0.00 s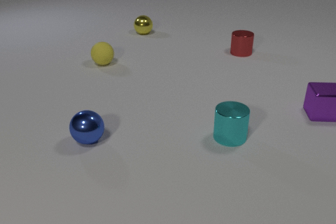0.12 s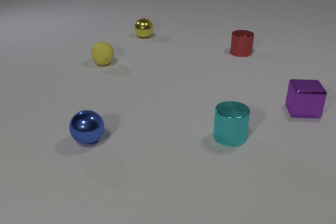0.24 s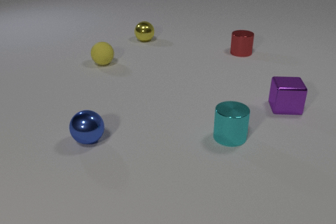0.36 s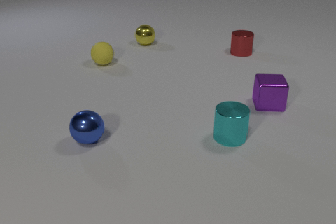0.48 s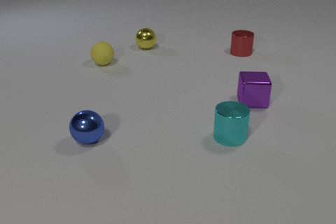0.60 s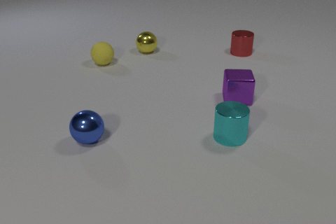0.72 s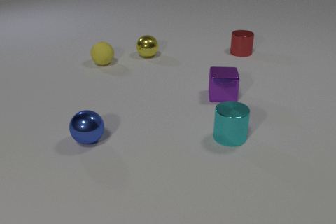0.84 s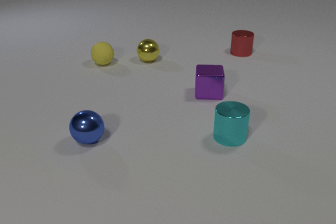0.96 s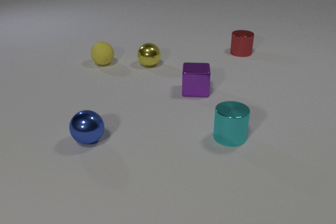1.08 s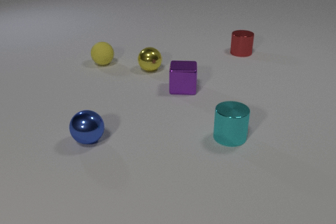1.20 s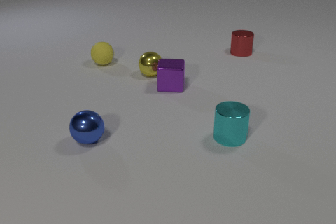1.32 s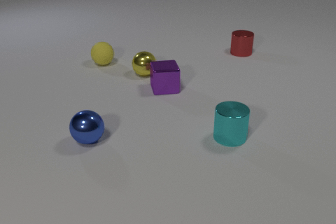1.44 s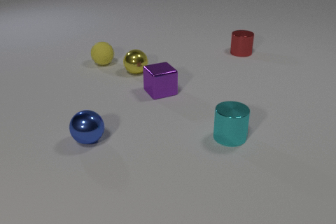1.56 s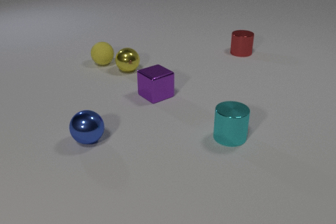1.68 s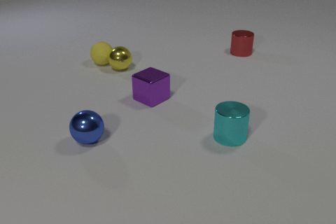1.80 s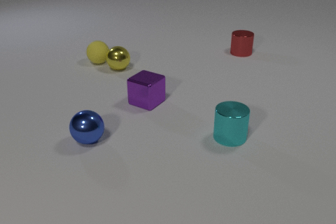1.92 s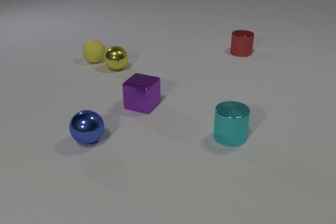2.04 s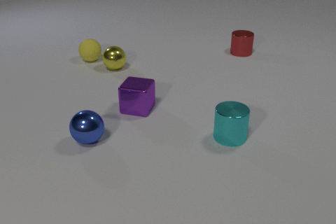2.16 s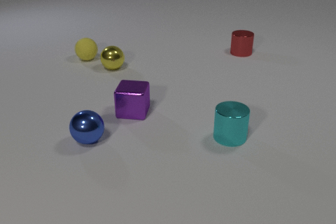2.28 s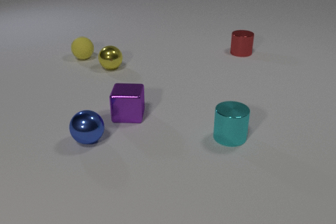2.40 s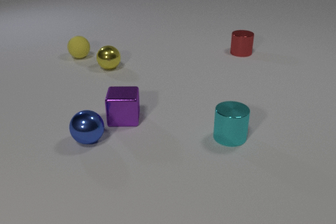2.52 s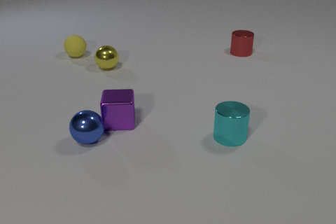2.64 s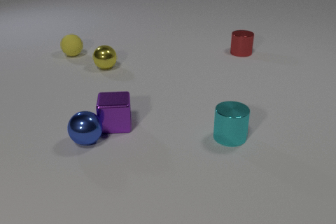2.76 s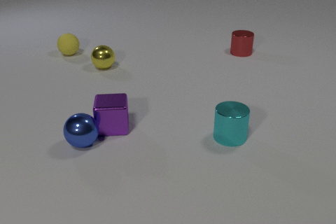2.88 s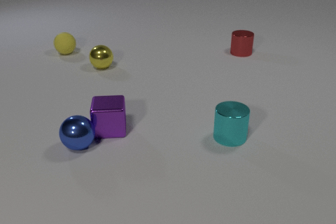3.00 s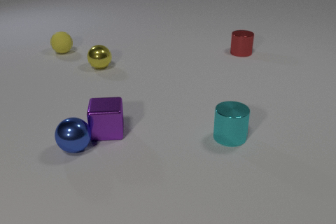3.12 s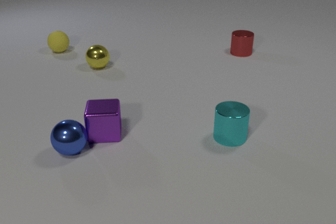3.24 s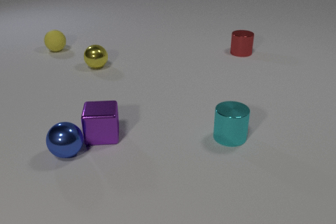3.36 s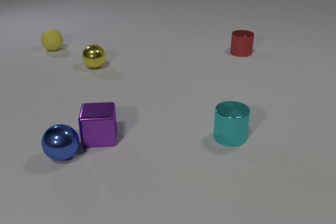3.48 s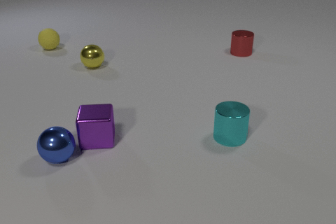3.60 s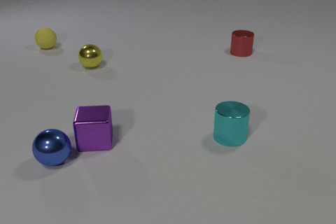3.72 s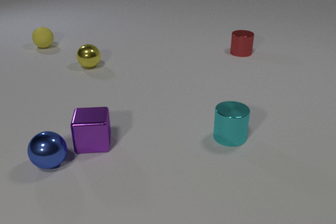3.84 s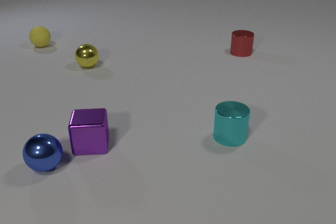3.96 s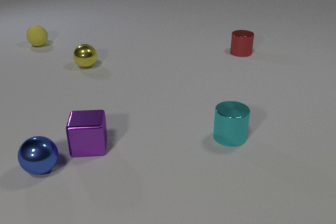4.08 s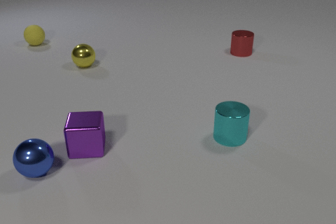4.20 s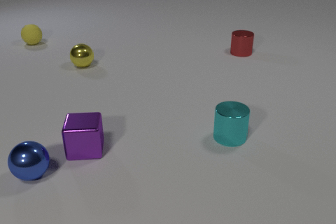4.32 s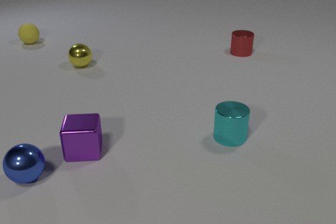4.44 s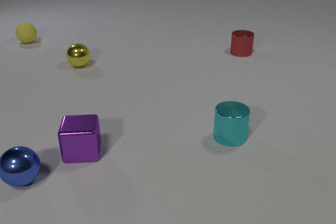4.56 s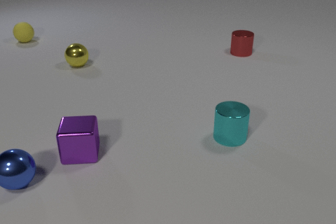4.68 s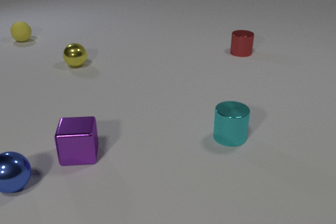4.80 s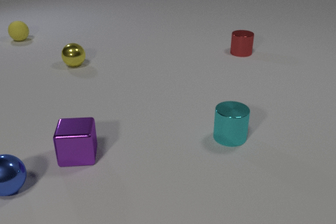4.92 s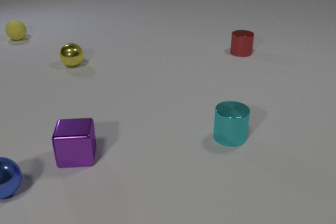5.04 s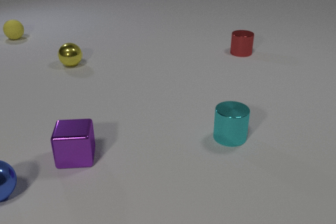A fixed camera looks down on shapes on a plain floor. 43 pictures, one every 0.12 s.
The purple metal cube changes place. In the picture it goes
to the left.
The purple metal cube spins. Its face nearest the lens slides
to the right.
0.00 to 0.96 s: The yellow metal sphere rolls toward the camera. The purple metal cube slides to the left.
0.96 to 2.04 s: The yellow metal sphere rolls to the left. The purple metal cube slides to the left and toward the camera, spins so that its near face slides to the right, counterclockwise seen from above. The yellow rubber sphere rolls to the left and away from the camera. The yellow metal sphere and the purple metal cube collide. The yellow metal sphere and the yellow rubber sphere collide.
2.04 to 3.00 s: The yellow metal sphere rolls to the left. The purple metal cube slides toward the camera and to the left, spins counterclockwise seen from above by about 15 degrees, its near face sliding to the right. The yellow rubber sphere rolls away from the camera and to the left. The blue metal sphere rolls to the left and toward the camera. The purple metal cube and the blue metal sphere collide.
3.00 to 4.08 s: The yellow metal sphere rolls to the left. The purple metal cube slides toward the camera and to the left. The yellow rubber sphere rolls away from the camera and to the left. The blue metal sphere rolls to the left and toward the camera.
4.08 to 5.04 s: The yellow metal sphere rolls to the left and away from the camera. The purple metal cube slides toward the camera and to the left. The yellow rubber sphere rolls away from the camera and to the left. The blue metal sphere rolls to the left and toward the camera.
How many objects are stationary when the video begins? 4.
Are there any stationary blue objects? no.
What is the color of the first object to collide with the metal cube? yellow.
